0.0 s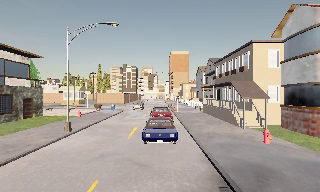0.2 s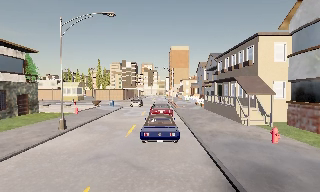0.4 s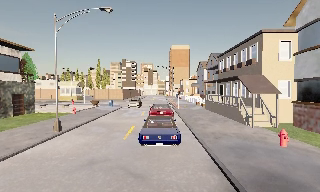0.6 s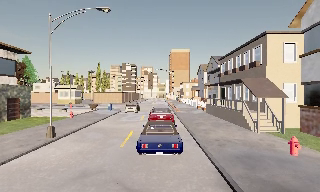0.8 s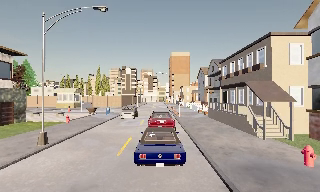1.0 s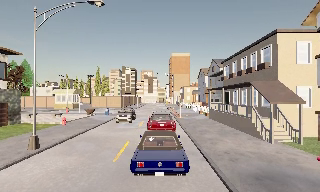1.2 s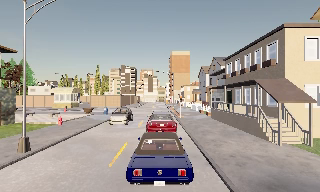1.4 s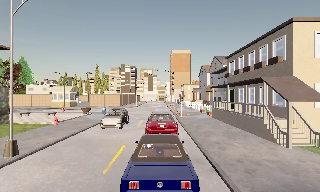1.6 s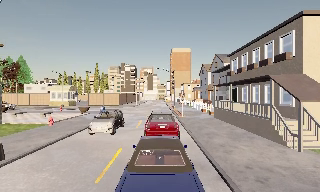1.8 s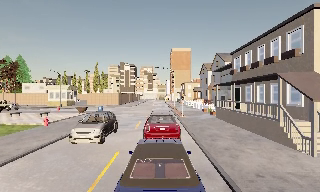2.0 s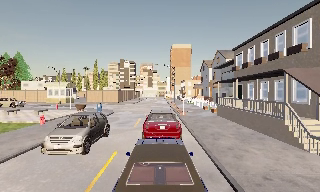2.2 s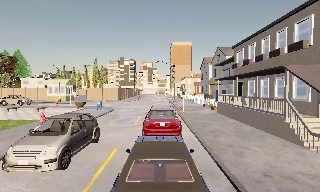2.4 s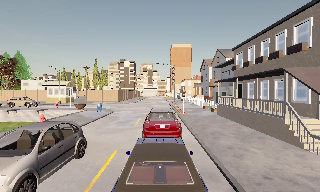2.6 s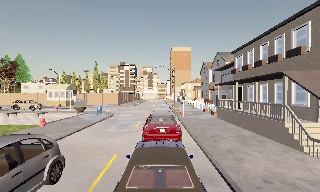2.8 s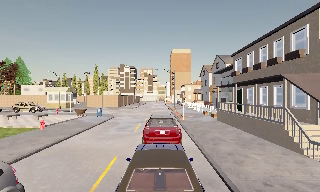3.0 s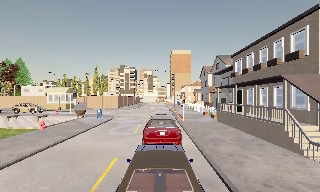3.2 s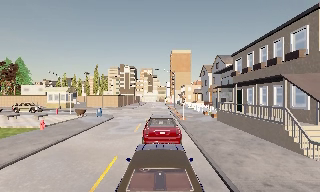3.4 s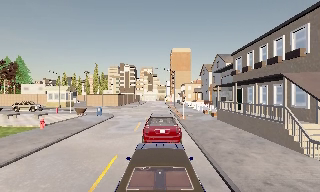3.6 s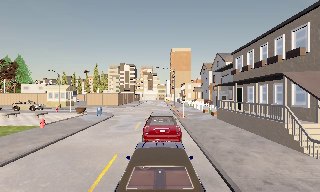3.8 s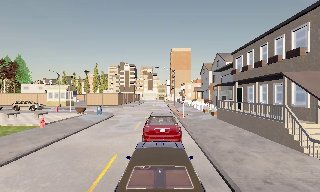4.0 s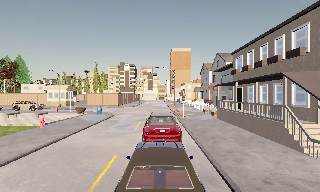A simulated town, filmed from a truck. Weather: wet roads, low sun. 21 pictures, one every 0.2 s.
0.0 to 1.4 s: The camera travels forward, about 4.5 m, so what stands in front looms larger.
1.4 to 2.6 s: The camera travels forward, about 1.5 m, so what stands in front looms larger. It loses speed.
2.6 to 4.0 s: The camera keeps its place and its aim.
The film runs forward here.
